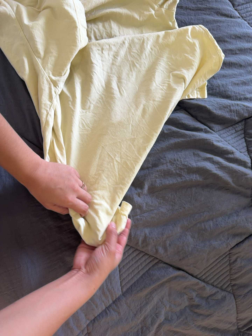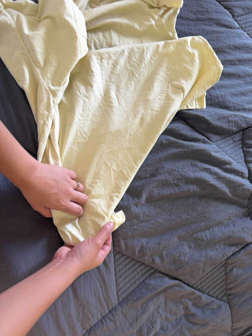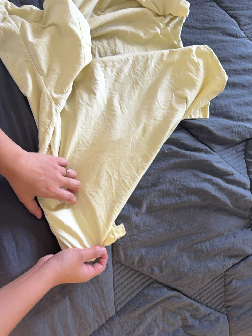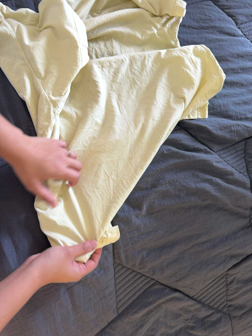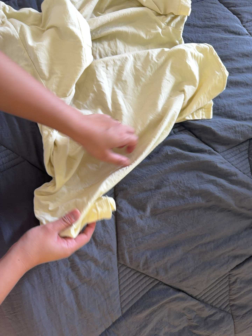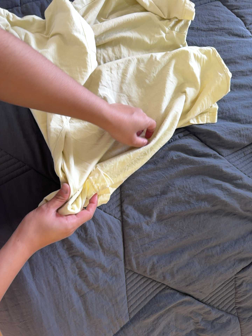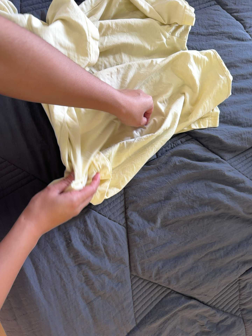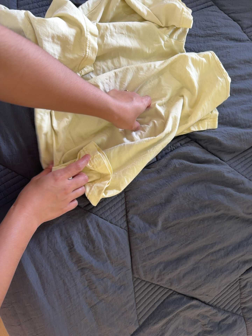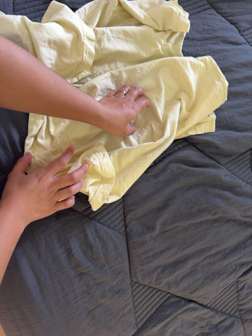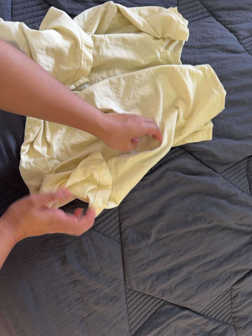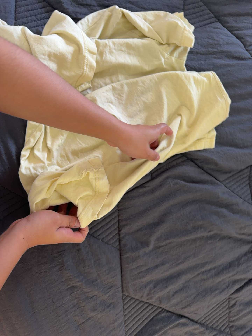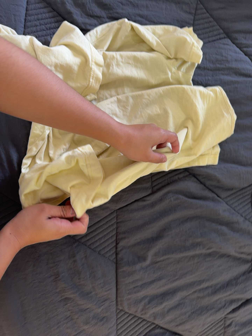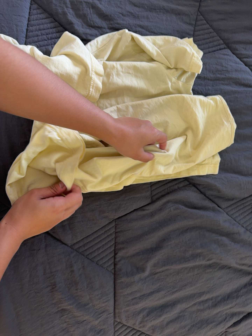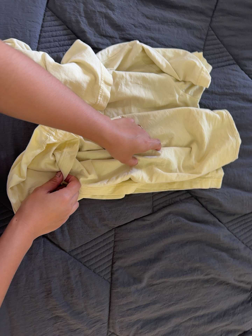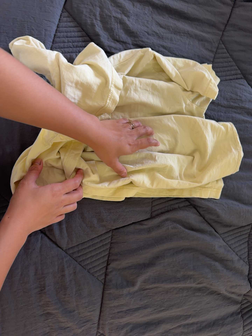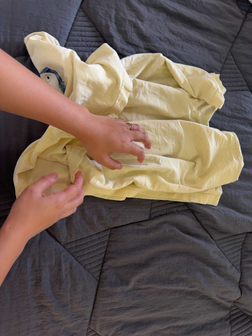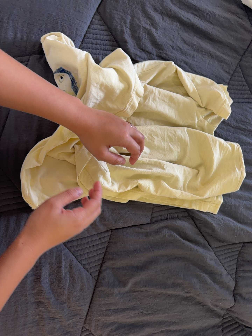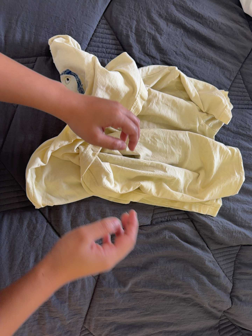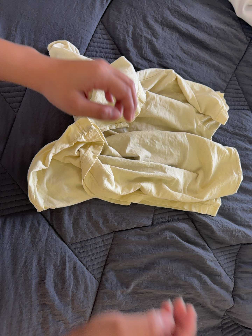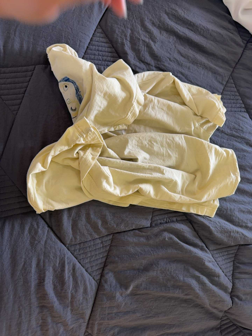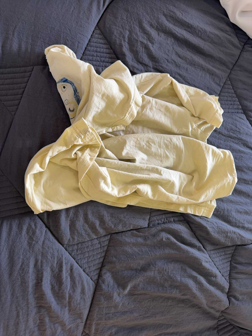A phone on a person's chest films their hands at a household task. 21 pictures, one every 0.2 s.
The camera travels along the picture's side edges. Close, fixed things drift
downward.
0.0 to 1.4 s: The camera travels toward the top of its view, about 12 cm, so close, fixed things drift downward.
1.4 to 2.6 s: The camera travels toward the top of its view, about 8 cm, so close, fixed things drift downward. It rolls about its line of sight by about 10 degrees, and the scene rotates clockwise.
2.6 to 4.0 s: The camera travels to its left, about 7 cm. It rolls about its line of sight by about 15 degrees, and the scene rotates clockwise.
The film runs backward here.
